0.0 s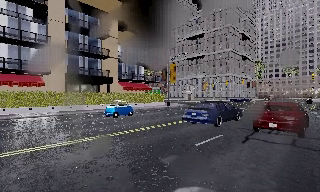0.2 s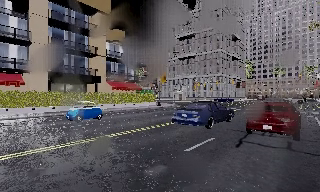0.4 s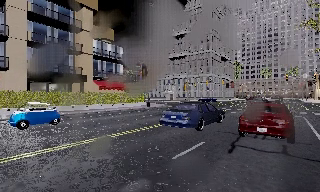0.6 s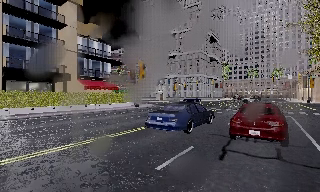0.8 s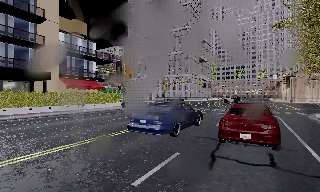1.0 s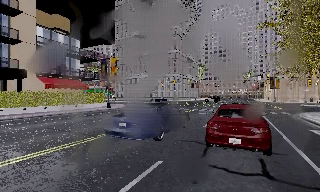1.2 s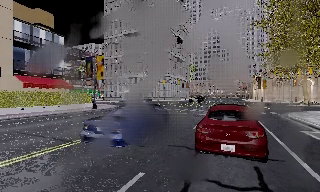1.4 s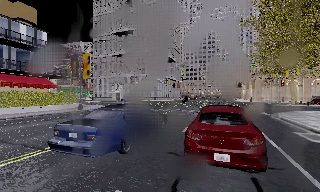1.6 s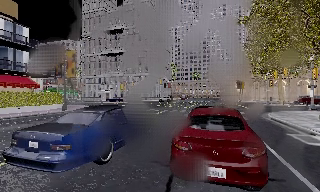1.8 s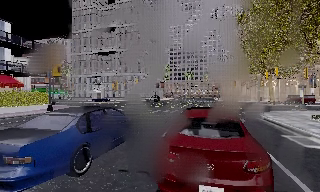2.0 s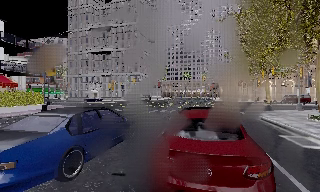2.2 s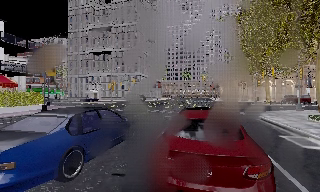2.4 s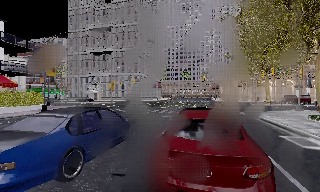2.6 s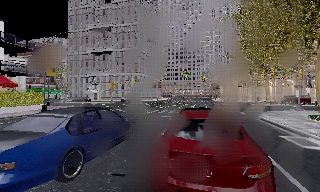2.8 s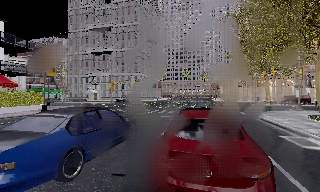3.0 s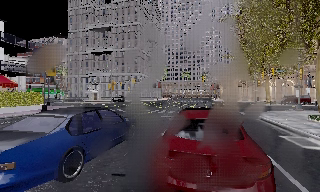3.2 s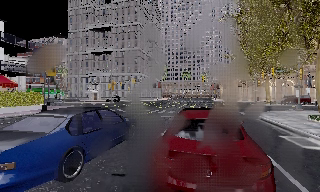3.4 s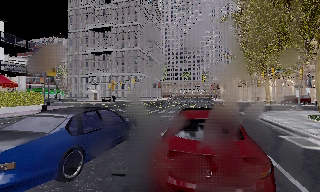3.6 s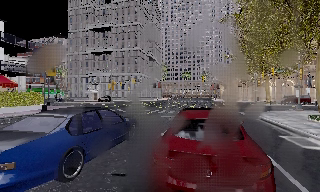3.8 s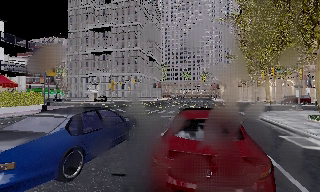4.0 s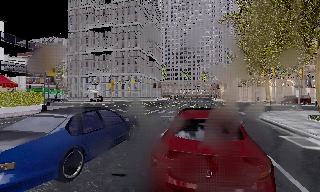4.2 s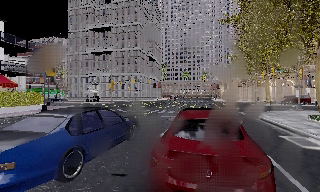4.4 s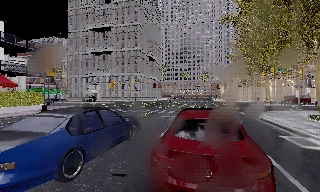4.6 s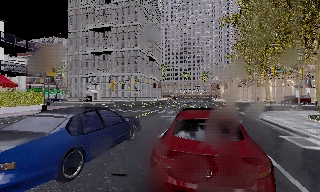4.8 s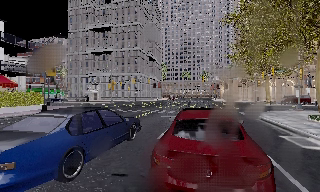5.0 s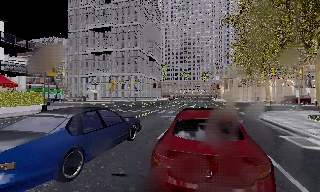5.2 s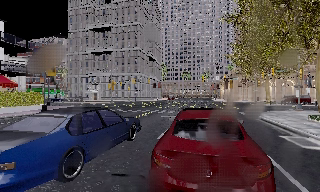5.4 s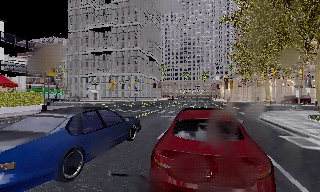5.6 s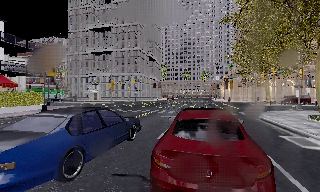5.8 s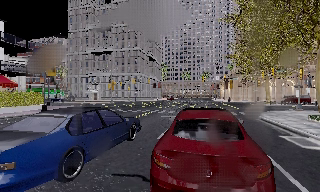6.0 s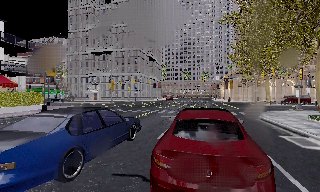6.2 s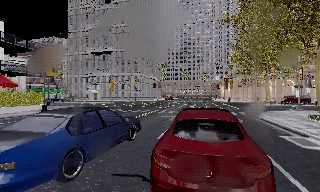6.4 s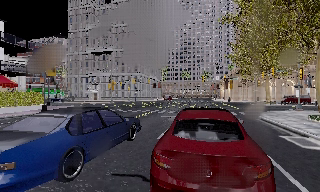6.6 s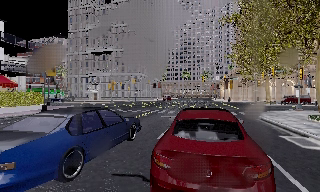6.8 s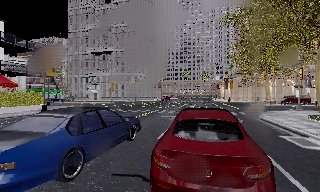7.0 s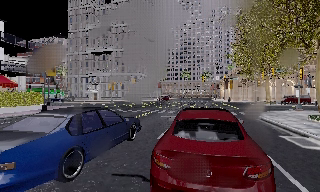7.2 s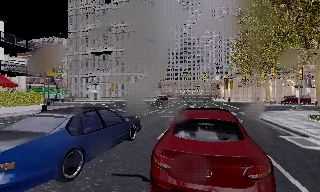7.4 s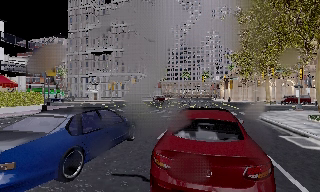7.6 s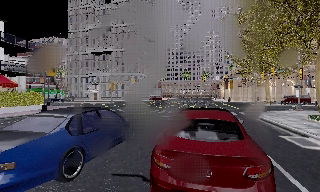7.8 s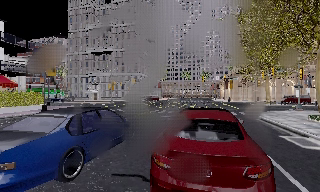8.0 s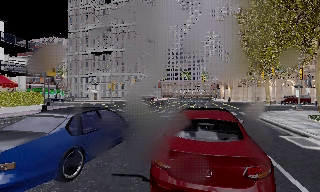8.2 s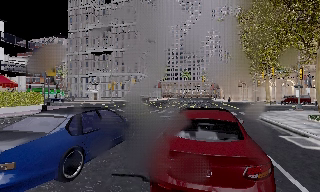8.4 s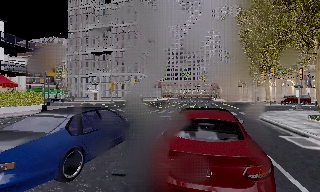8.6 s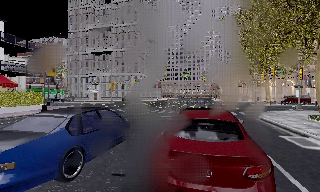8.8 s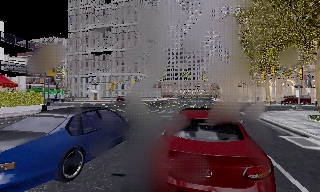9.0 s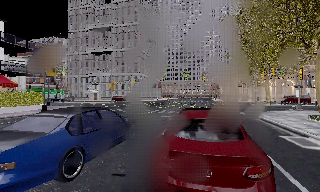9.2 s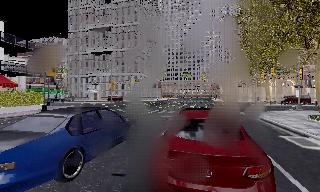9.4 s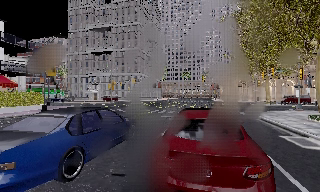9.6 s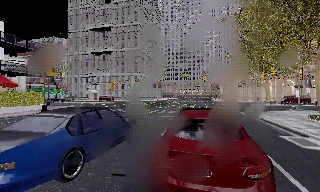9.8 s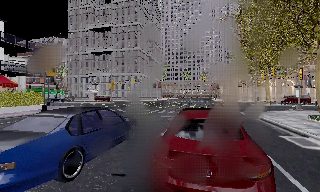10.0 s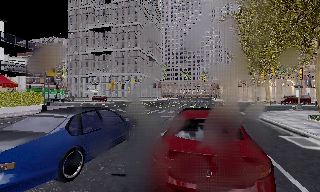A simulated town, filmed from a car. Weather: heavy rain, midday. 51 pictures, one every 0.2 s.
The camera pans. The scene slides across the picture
to the left.
The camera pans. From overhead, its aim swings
clockwise.
0.0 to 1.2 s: The camera swings to its right by about 20 degrees, and the scene slides to the left. It travels forward, about 4 m, so what stands in front looms larger.
1.2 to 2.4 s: The camera travels forward, about 2 m, so what stands in front looms larger. It loses speed.
2.4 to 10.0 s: The camera keeps its place and its aim.
The film runs forward here.
